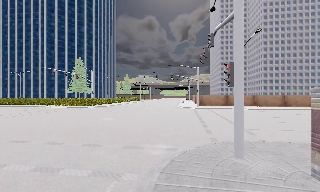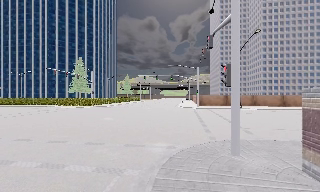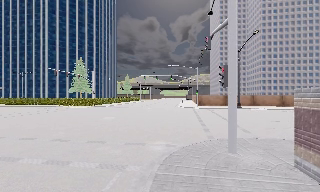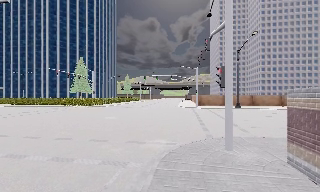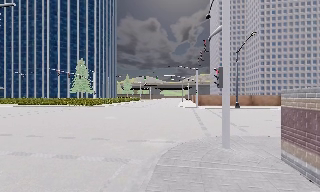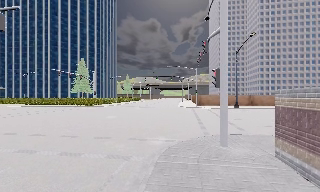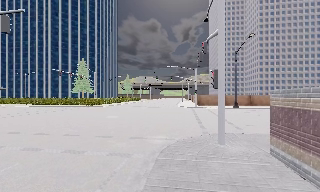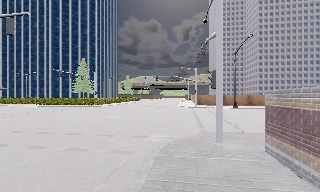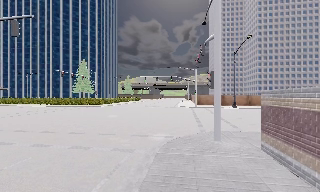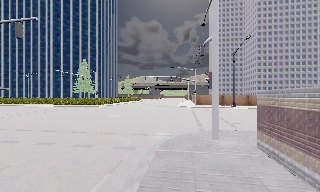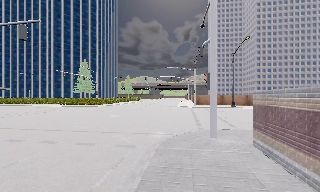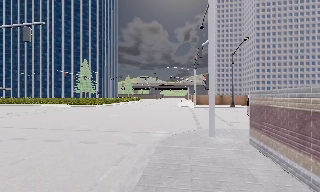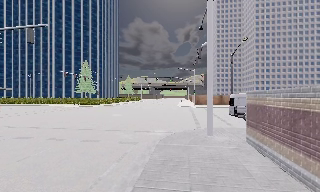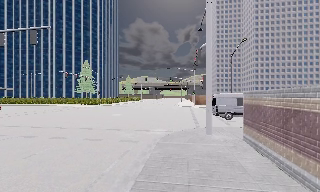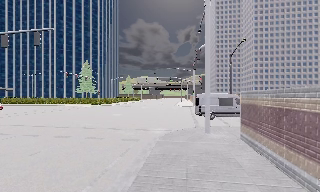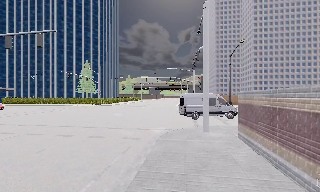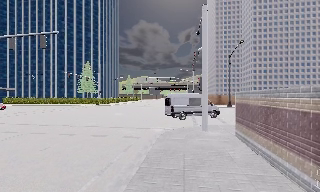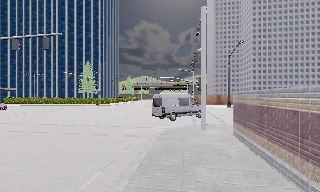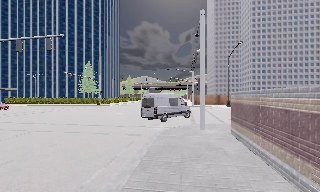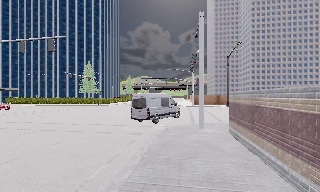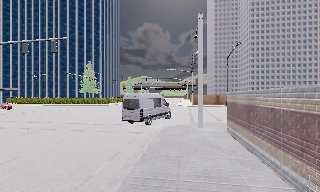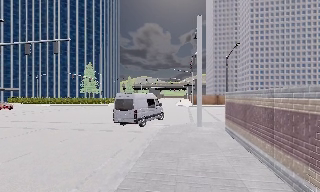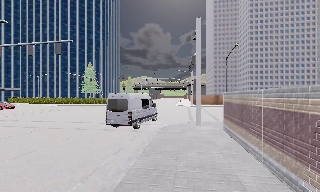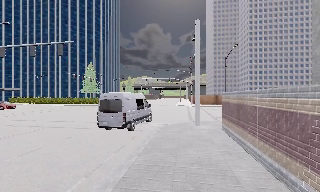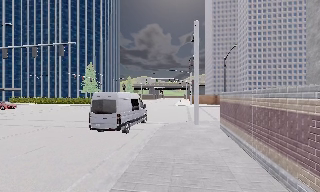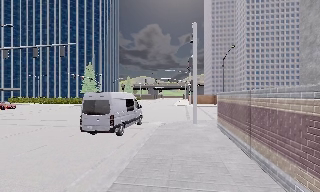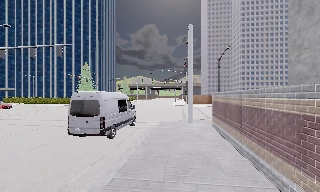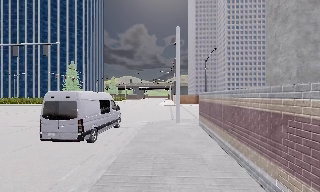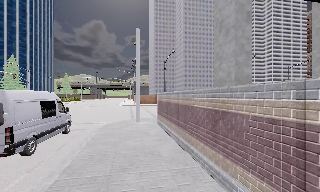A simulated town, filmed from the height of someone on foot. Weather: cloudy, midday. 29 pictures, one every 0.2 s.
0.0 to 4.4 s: The camera travels backward, about 6 m, so what stands in front gets smaller.
4.4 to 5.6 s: The scene slides to the left, as the camera pans about 20 degrees to its right. It travels backward, about 1.5 m, so what stands in front gets smaller.
The film runs backward here.
